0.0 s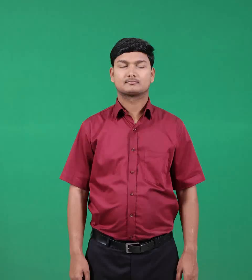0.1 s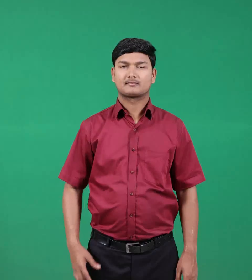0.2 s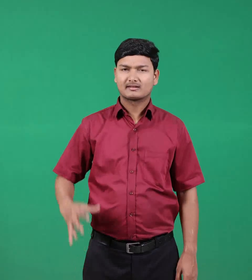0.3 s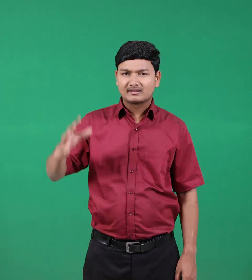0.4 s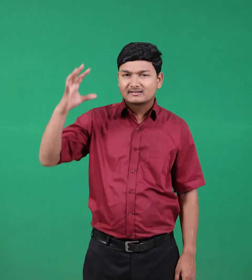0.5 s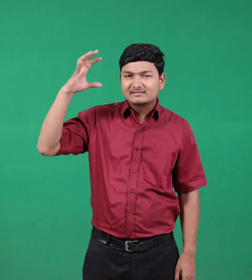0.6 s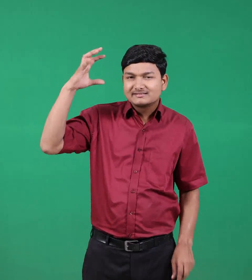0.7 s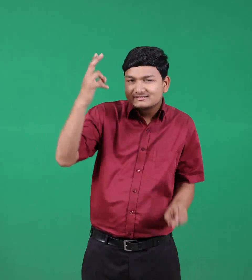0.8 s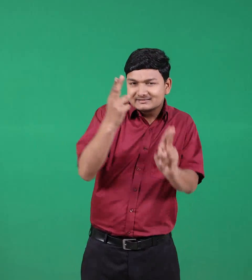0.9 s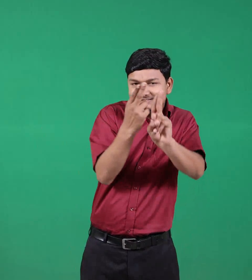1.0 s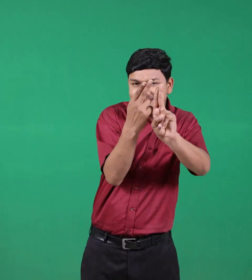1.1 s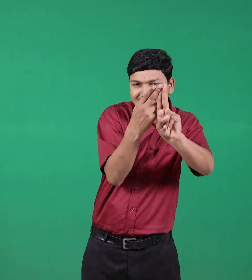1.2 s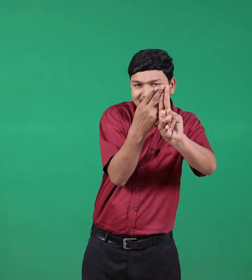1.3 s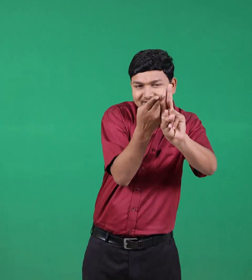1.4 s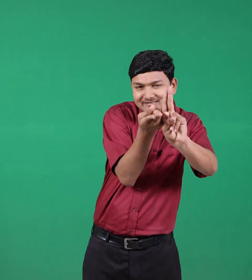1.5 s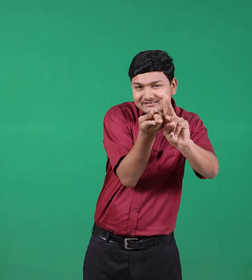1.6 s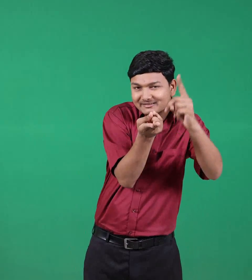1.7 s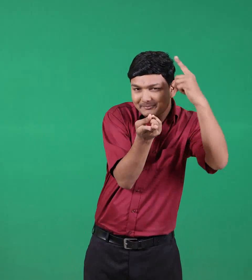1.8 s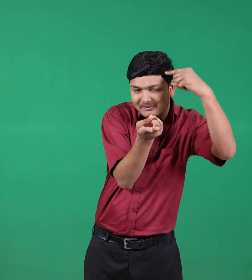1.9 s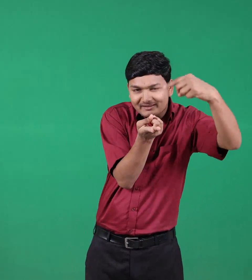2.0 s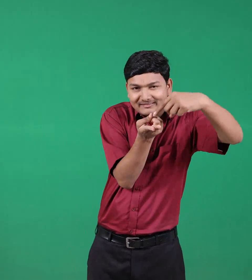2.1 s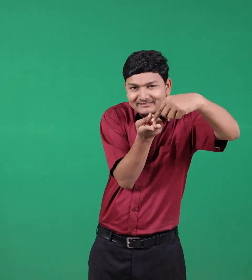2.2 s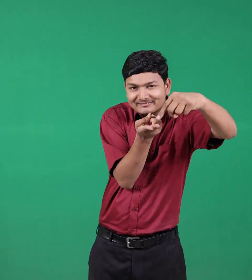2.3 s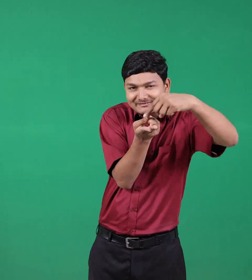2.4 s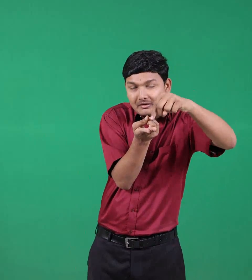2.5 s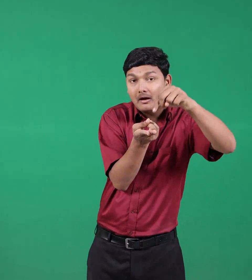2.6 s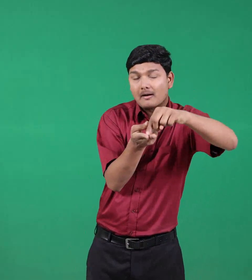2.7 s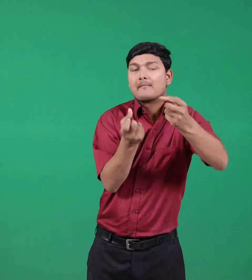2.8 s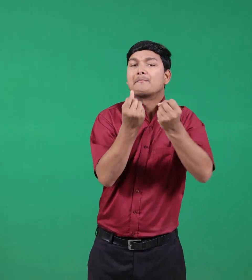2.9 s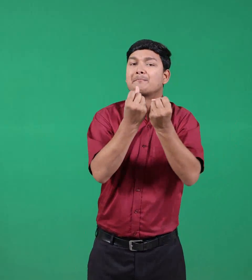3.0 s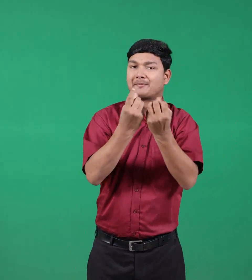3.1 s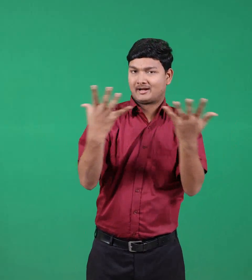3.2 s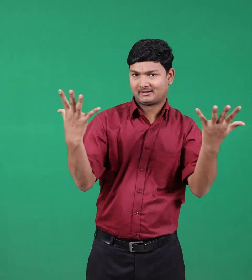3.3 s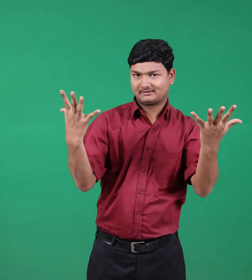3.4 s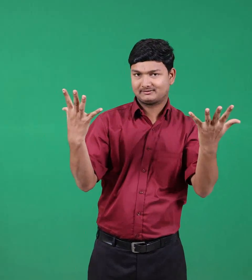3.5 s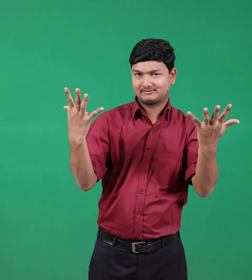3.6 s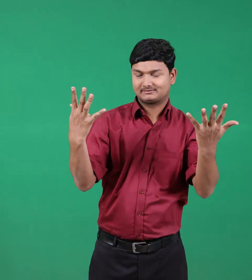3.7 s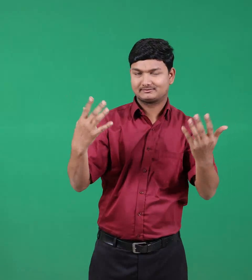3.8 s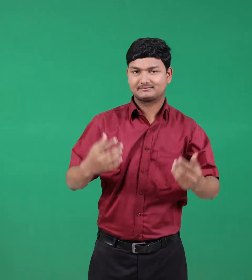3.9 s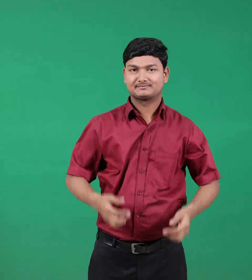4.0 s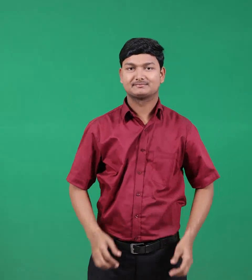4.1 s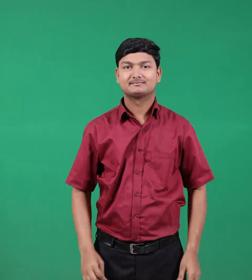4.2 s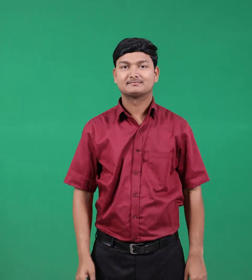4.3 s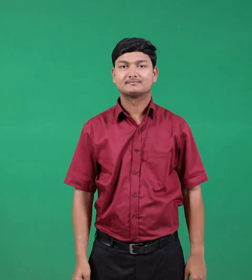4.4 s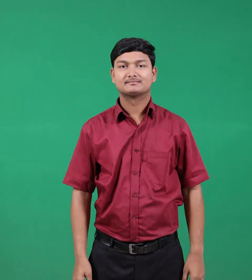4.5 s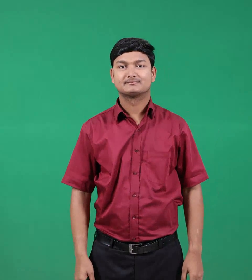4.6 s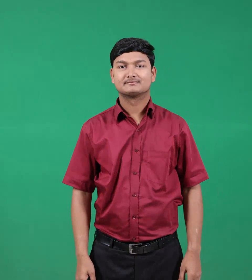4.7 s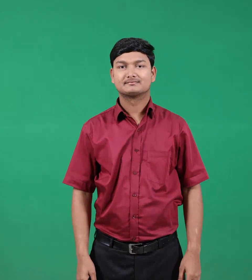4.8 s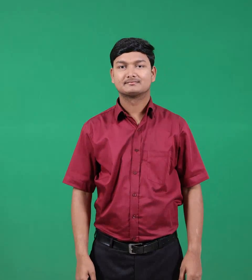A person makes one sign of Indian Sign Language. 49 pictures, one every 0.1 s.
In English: shadows
